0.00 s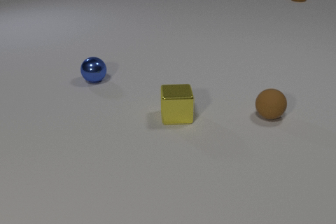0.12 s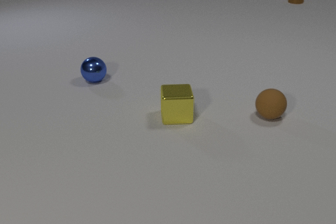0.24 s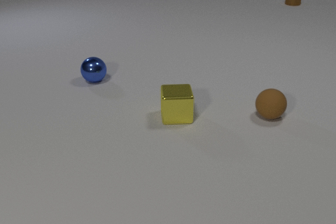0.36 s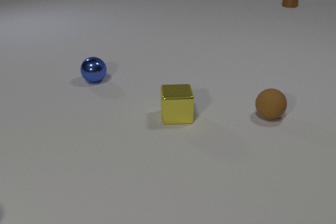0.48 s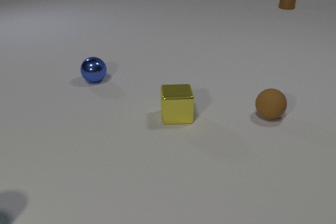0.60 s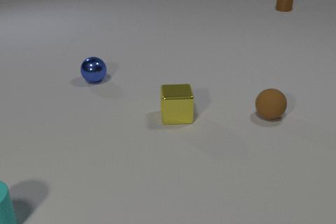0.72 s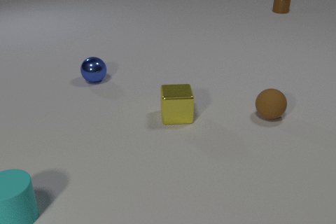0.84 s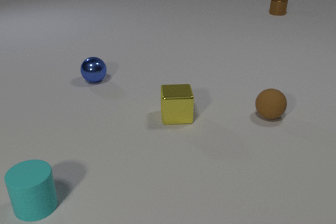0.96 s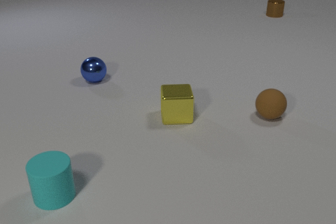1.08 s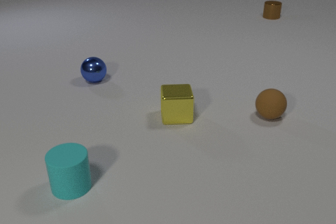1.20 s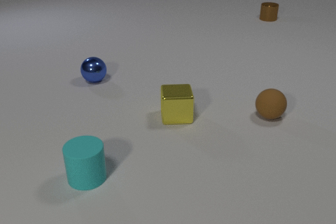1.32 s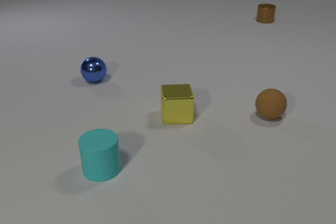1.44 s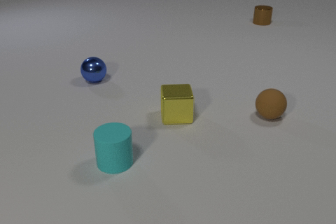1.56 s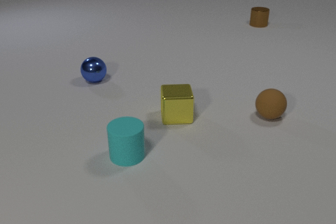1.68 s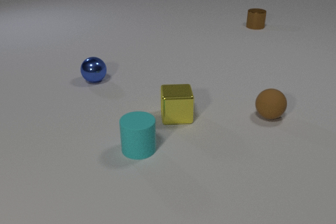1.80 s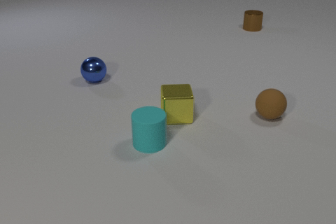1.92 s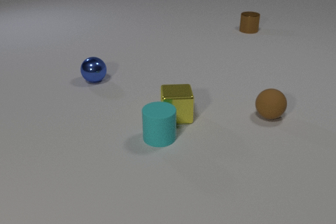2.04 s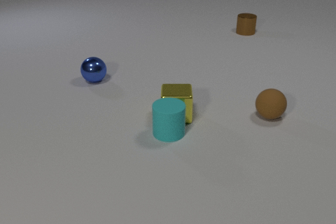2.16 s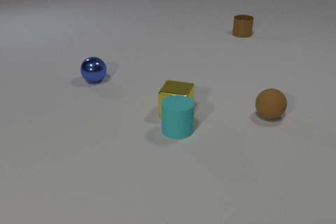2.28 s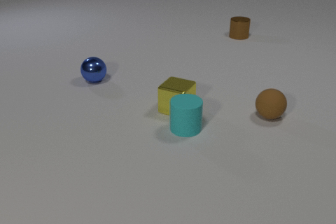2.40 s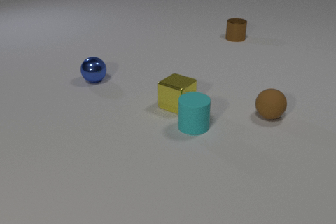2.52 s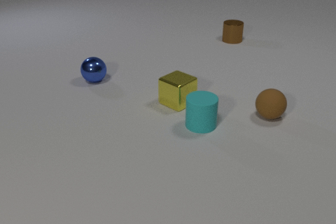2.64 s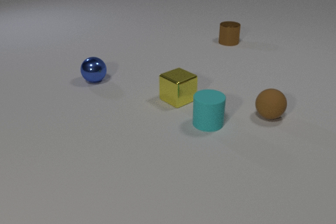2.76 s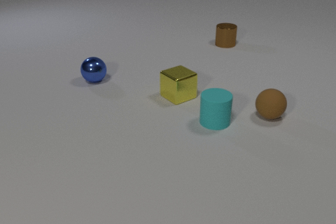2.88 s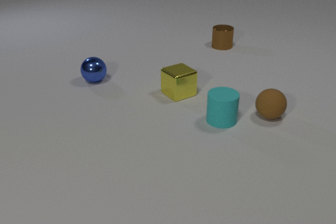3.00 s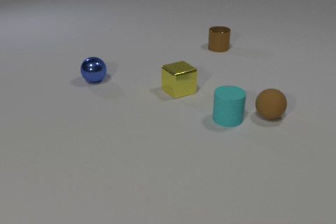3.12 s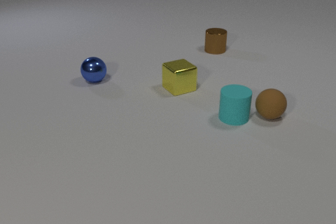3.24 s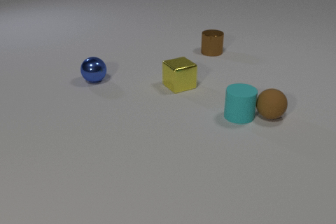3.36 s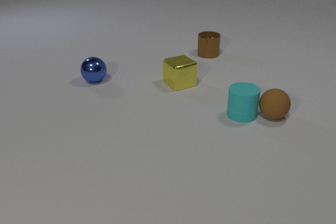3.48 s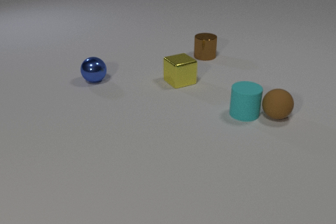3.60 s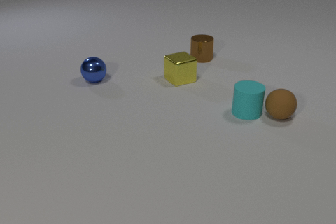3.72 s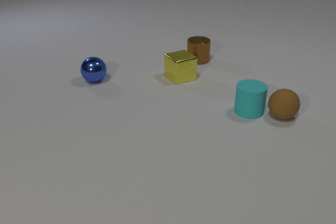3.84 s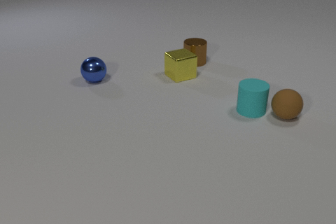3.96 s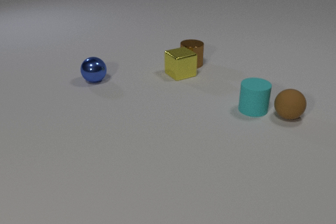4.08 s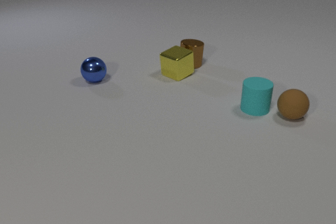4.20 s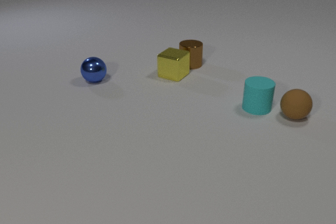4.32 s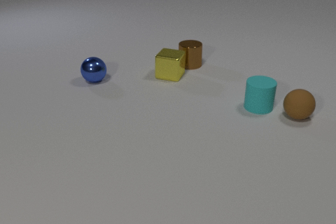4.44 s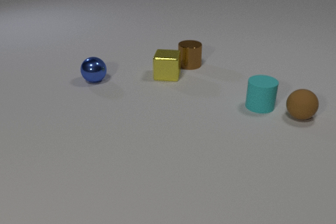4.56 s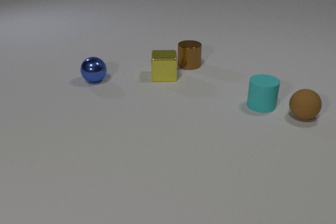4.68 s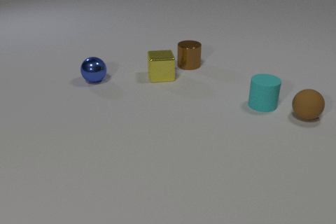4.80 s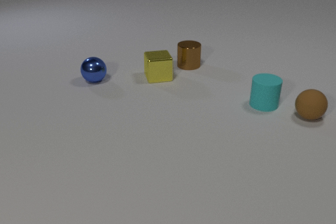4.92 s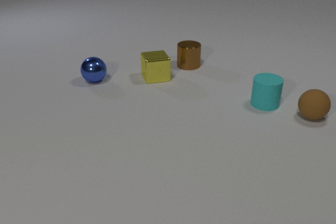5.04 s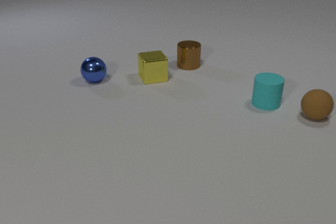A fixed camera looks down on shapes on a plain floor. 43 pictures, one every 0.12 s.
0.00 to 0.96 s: The cyan rubber cylinder comes in at the left edge, slides to the right and away from the camera. The brown metal cylinder slides toward the camera.
0.96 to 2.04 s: The cyan rubber cylinder slides to the right and away from the camera. The brown metal cylinder slides toward the camera and to the left. The cyan rubber cylinder and the yellow metal cube collide.
2.04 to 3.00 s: The cyan rubber cylinder slides to the right and away from the camera. The yellow metal cube slides away from the camera, spins clockwise seen from above by about 60 degrees, its near face sliding to the left. The brown metal cylinder slides toward the camera and to the left.
3.00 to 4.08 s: The cyan rubber cylinder slides to the right and away from the camera. The yellow metal cube slides away from the camera. The brown rubber sphere rolls to the right. The brown metal cylinder slides toward the camera and to the left. The cyan rubber cylinder and the brown rubber sphere collide. The yellow metal cube and the brown metal cylinder collide.
4.08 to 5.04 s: The cyan rubber cylinder slides away from the camera and to the right. The yellow metal cube slides to the left, spins so that its near face slides to the right, counterclockwise seen from above. The brown rubber sphere rolls to the right.
What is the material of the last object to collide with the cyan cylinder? rubber.
How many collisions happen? 3.
Are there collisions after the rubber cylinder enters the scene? yes.
